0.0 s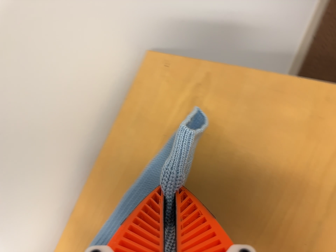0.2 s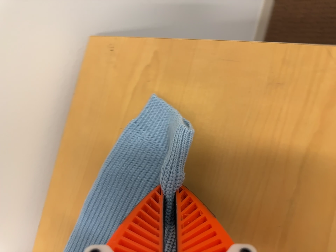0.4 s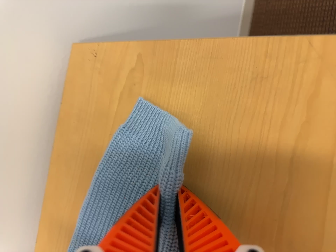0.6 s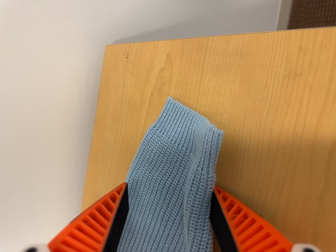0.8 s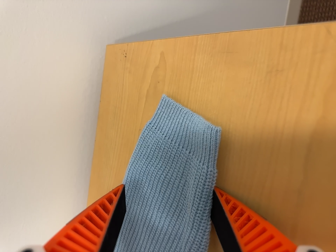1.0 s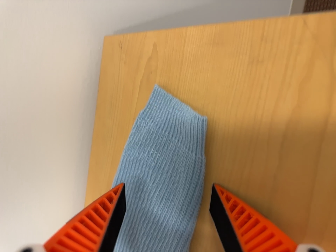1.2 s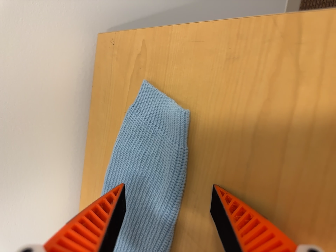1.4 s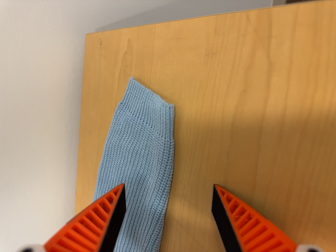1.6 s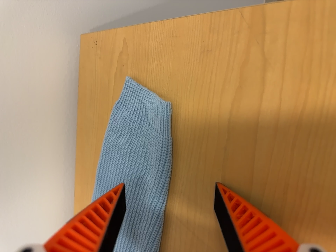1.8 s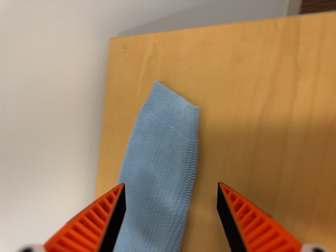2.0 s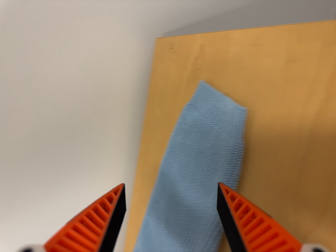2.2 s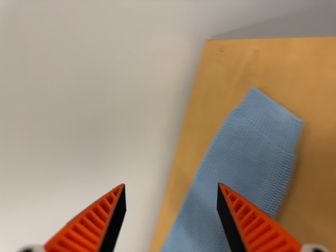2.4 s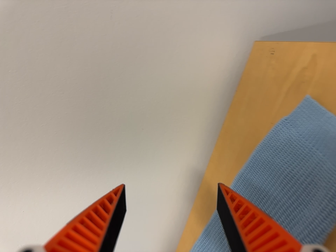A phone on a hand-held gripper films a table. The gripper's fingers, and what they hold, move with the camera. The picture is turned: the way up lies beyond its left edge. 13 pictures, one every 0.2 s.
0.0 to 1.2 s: The camera travels to its right, about 10 cm. Its aim tips toward the bottom of its view by about 10 degrees, and the scene shifts upward. It rolls about its line of sight by about 15 degrees, and the scene rotates counterclockwise.
1.2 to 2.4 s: The camera swings to its left by about 20 degrees, and the scene slides to the right. It travels to its left, about 6 cm, so close, fixed things drift to the right. It rolls about its line of sight by about 15 degrees, and the scene rotates clockwise.
The film runs backward here.
